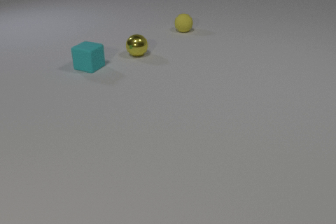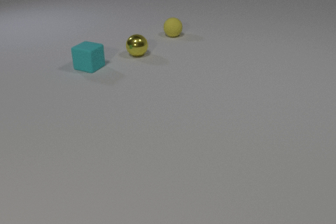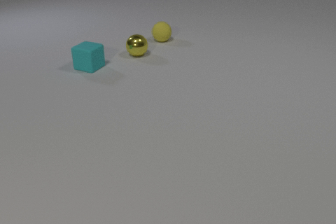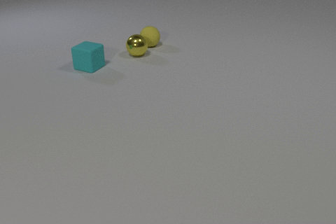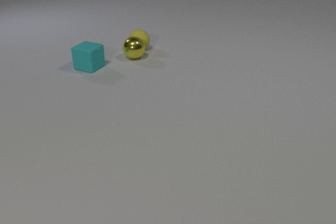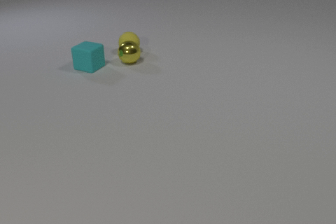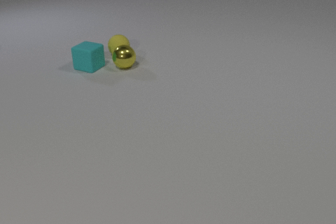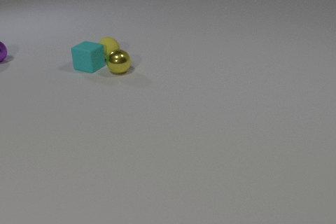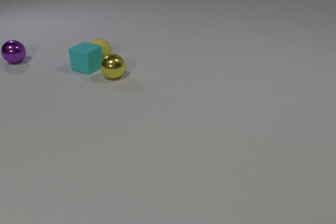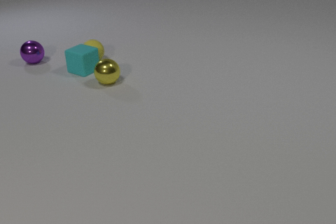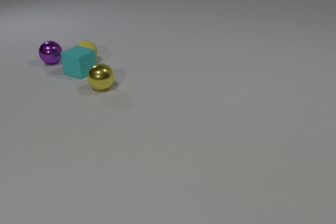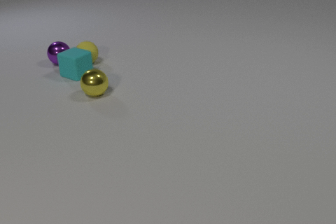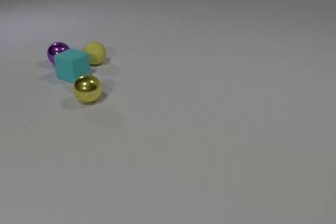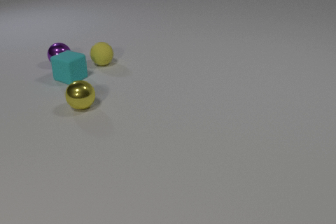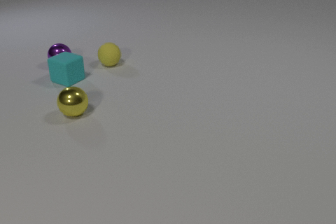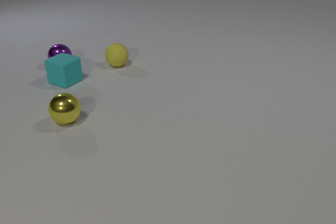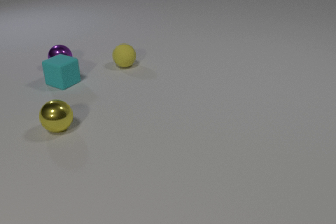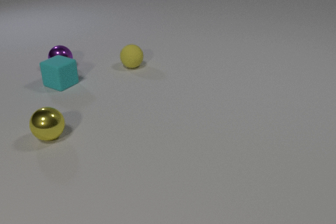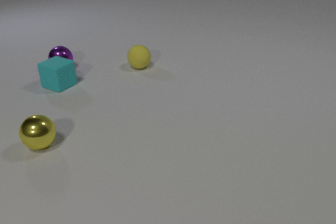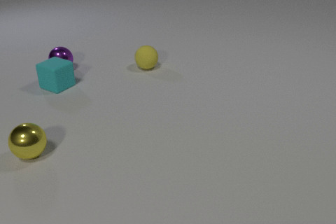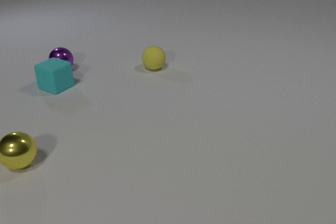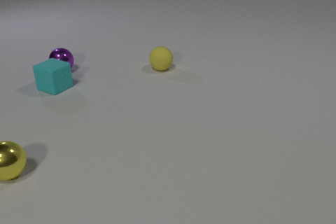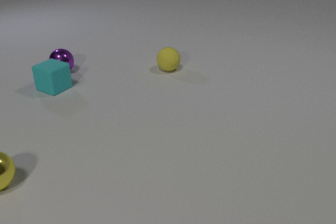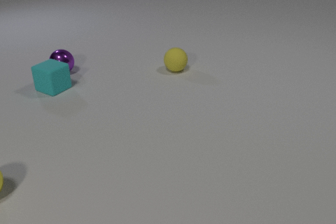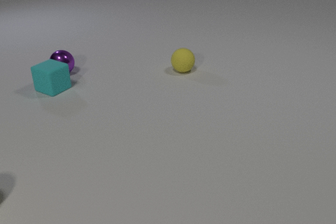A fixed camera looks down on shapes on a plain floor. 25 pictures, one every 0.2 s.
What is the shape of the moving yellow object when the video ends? sphere.
Are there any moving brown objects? no.
How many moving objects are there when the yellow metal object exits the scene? 3.
0.0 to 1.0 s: The yellow rubber sphere rolls toward the camera and to the left. The yellow metal sphere rolls toward the camera and to the left. The yellow rubber sphere and the yellow metal sphere collide.
1.0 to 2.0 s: The yellow rubber sphere rolls to the left and toward the camera. The yellow metal sphere rolls toward the camera and to the left. The cyan rubber cube slides toward the camera and to the left. The purple metal sphere comes in at the left edge, rolls to the right and toward the camera. The yellow rubber sphere and the cyan rubber cube collide.
2.0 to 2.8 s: The yellow rubber sphere rolls to the right and toward the camera. The yellow metal sphere rolls toward the camera and to the left. The cyan rubber cube slides toward the camera and to the left. The purple metal sphere rolls toward the camera and to the right. The yellow rubber sphere and the purple metal sphere collide.
2.8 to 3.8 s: The yellow rubber sphere rolls to the right. The yellow metal sphere rolls toward the camera and to the left. The cyan rubber cube slides toward the camera and to the left. The purple metal sphere rolls toward the camera.
3.8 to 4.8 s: The yellow rubber sphere rolls to the right. The yellow metal sphere rolls toward the camera and to the left, leaves at the left edge. The cyan rubber cube moves, and ends about where it began. The purple metal sphere rolls toward the camera.
